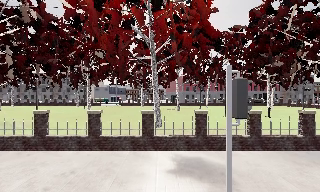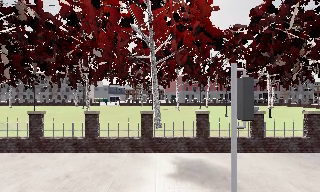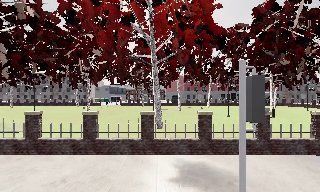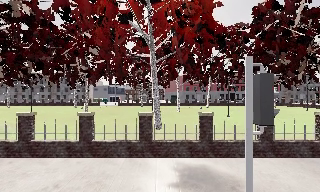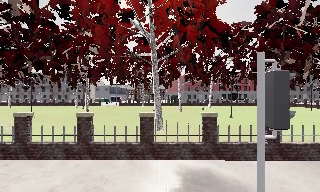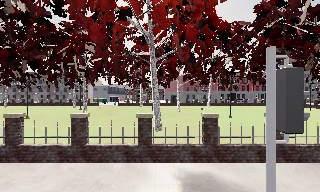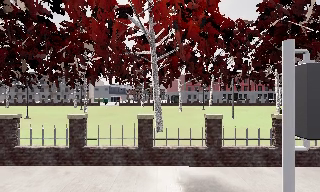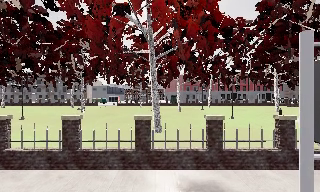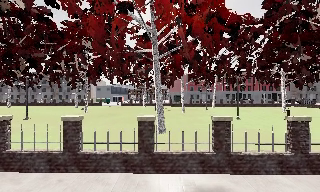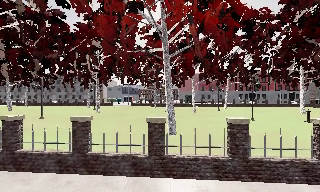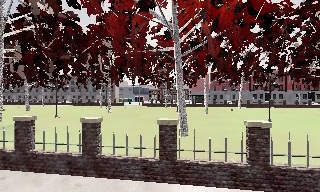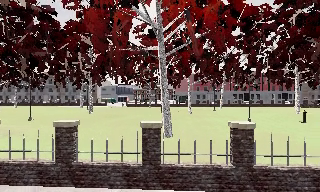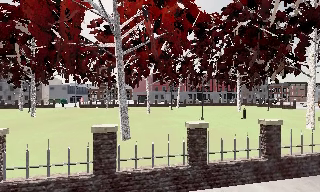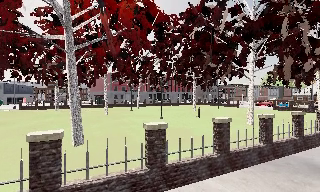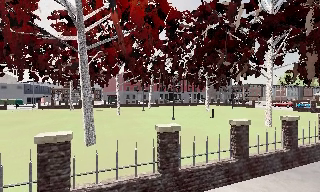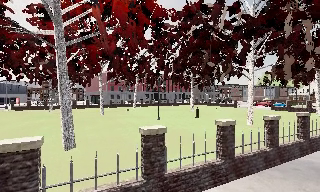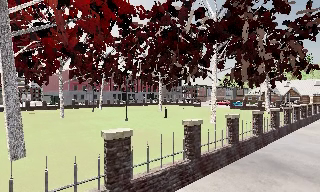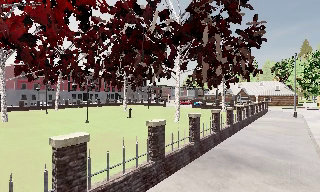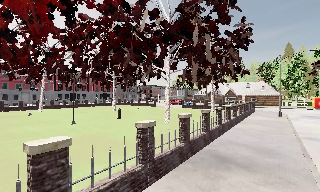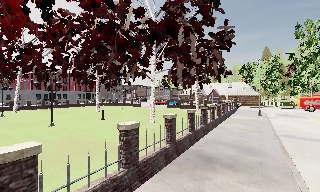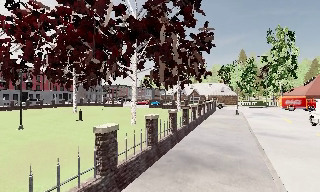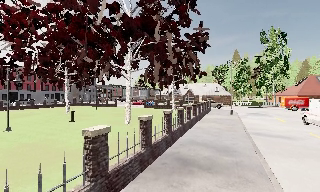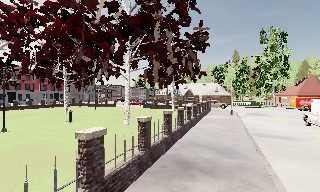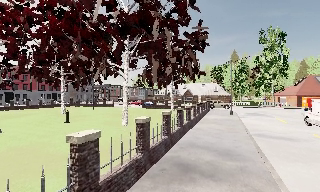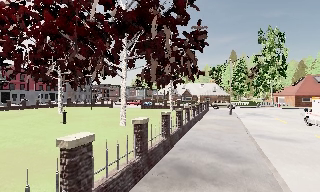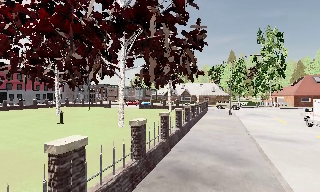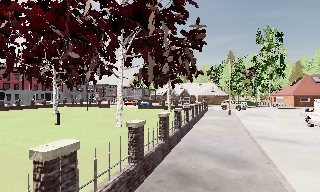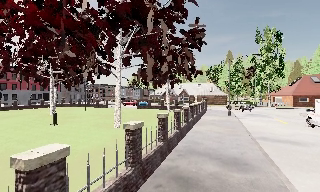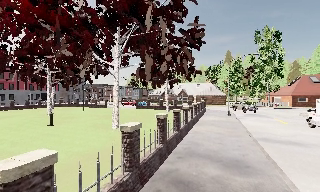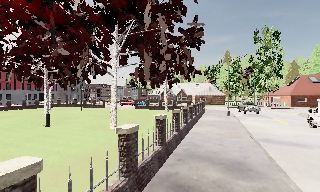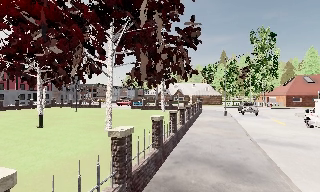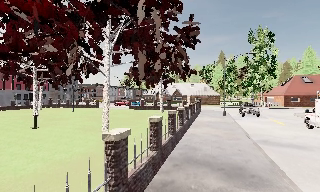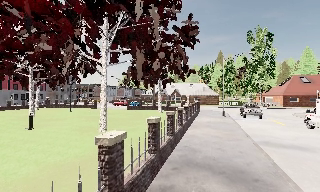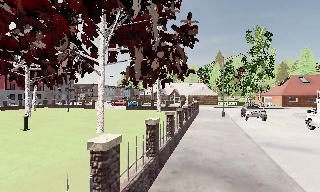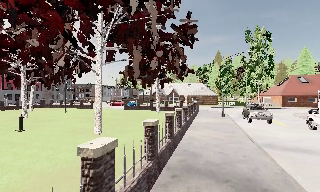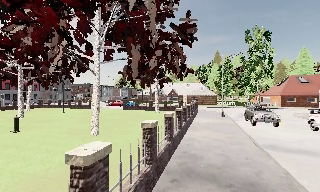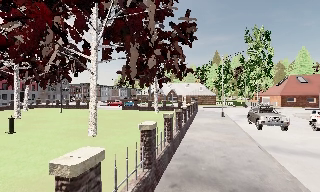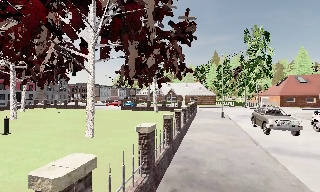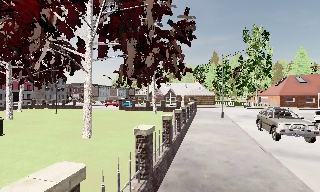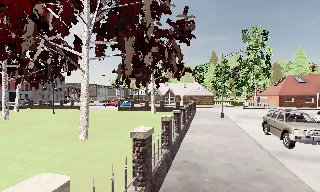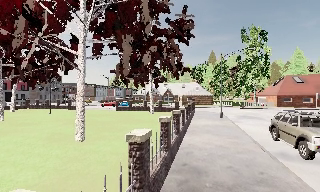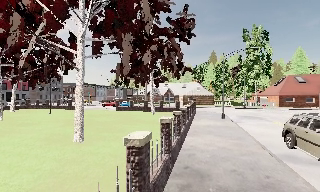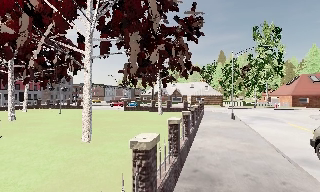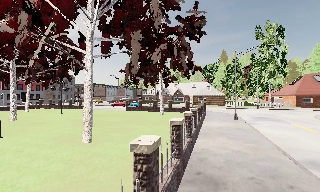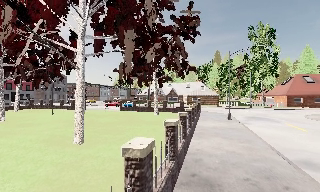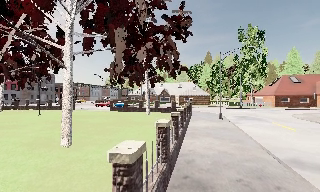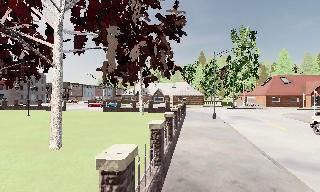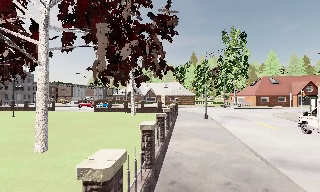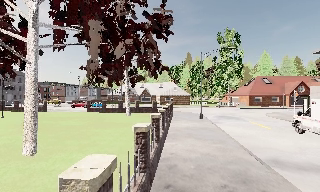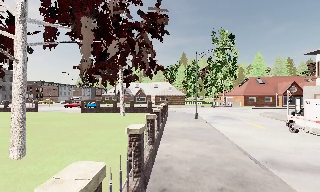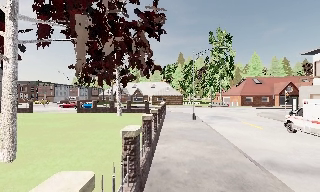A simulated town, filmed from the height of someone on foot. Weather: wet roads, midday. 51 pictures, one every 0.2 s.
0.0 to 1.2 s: The camera travels forward, about 1.5 m, so what stands in front looms larger.
1.2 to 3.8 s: The scene slides to the left, as the camera pans about 60 degrees to its right. It travels forward, about 3 m.
3.8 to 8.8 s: The camera swings to its right by about 15 degrees, and the scene slides to the left. It travels forward, about 6 m, so what stands in front looms larger.
8.8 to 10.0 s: The camera swings to its right by about 10 degrees, and the scene slides to the left. It travels forward, about 1 m, so what stands in front looms larger.
The film runs forward here.
